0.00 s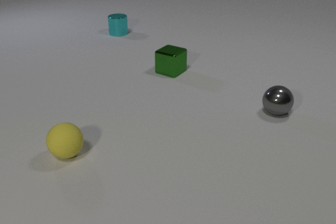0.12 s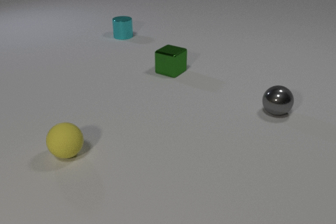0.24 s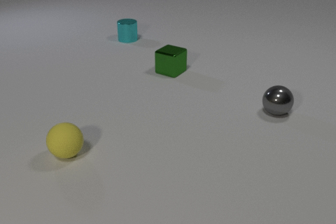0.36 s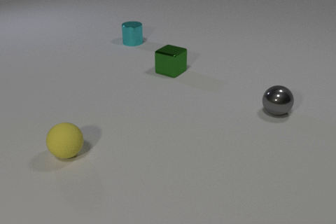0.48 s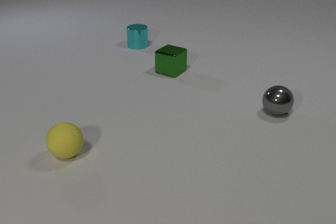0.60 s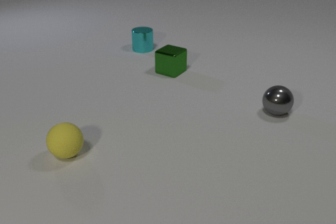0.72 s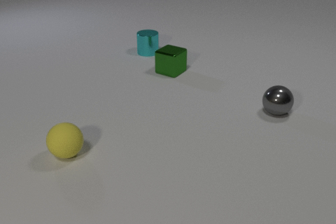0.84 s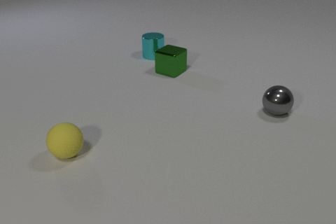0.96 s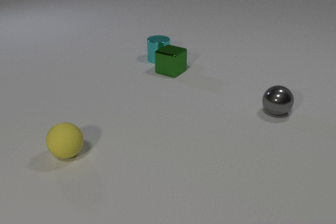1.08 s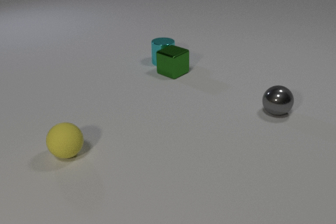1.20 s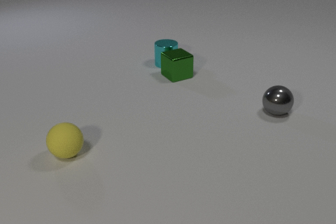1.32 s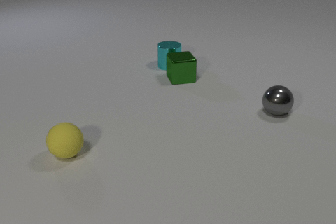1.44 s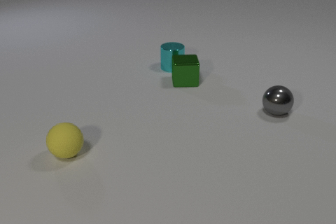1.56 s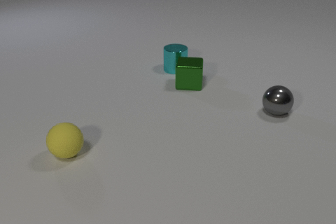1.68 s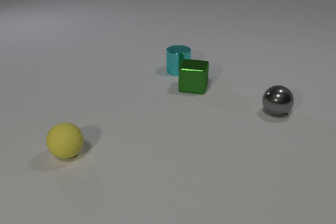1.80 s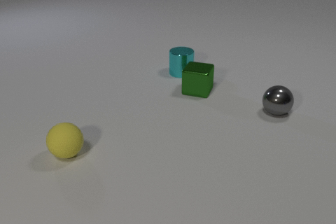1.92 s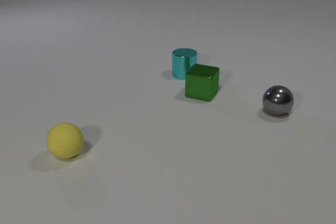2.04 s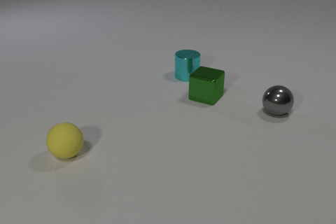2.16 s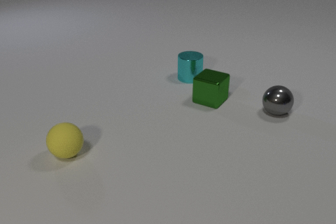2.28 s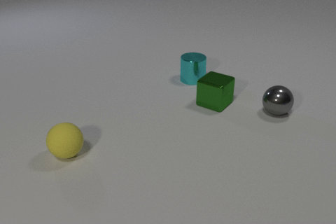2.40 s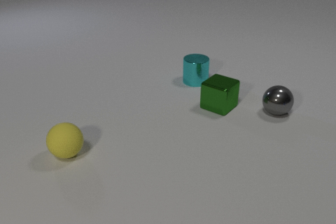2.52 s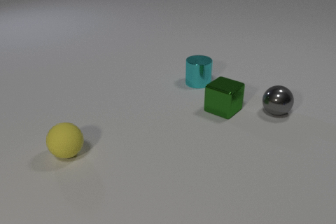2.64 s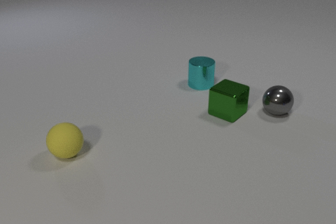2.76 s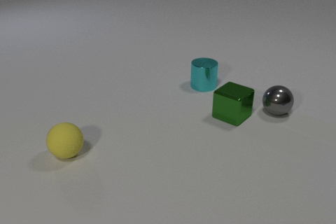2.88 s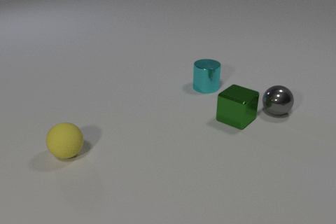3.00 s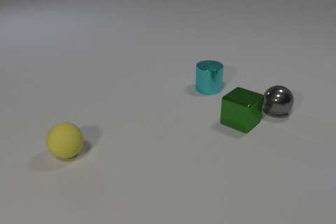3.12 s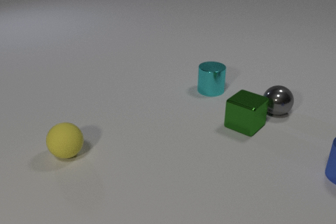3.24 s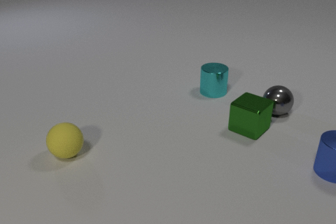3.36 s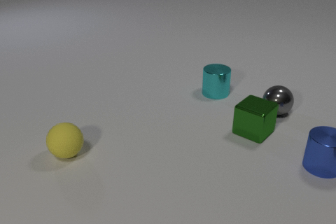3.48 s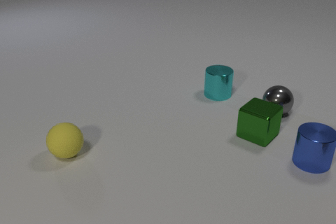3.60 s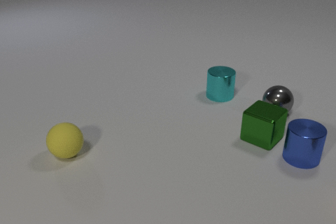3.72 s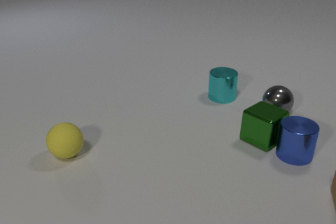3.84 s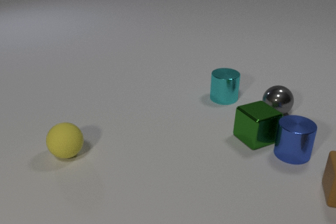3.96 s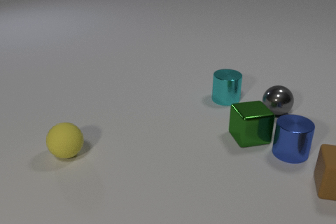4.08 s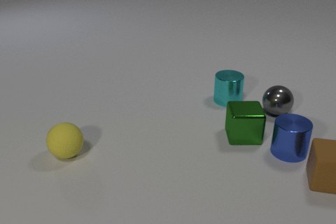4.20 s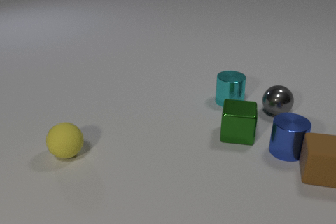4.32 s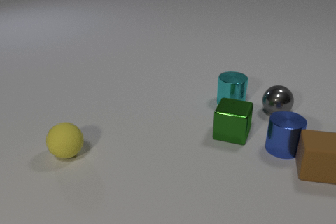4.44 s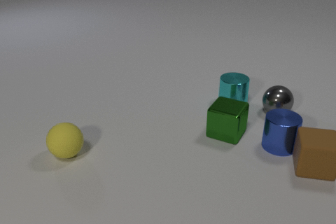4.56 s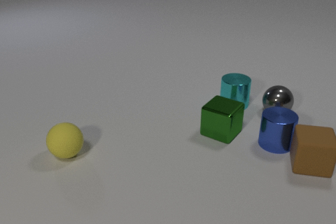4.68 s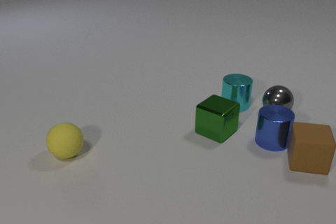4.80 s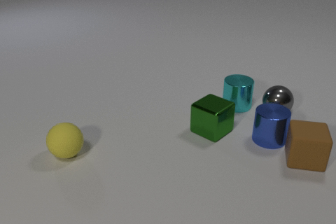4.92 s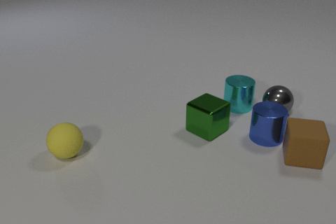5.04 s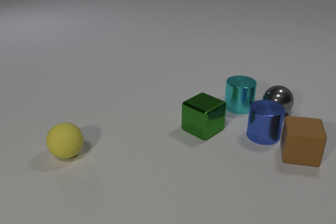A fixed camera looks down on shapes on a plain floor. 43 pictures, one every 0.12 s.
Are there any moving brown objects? yes.
What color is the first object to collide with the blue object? green.
What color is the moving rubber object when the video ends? brown.
0.00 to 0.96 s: The cyan metal cylinder slides toward the camera and to the right.
0.96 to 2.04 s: The cyan metal cylinder slides toward the camera and to the right. The green metal cube slides toward the camera and to the right, spins clockwise seen from above by about 90 degrees, its near face sliding to the left. The cyan metal cylinder and the green metal cube collide.
2.04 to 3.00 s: The cyan metal cylinder slides toward the camera and to the right. The green metal cube slides toward the camera and to the right.
3.00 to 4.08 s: The cyan metal cylinder slides toward the camera and to the right. The green metal cube slides toward the camera, spins clockwise seen from above by about 45 degrees, its near face sliding to the left. The blue metal cylinder comes in at the right edge, slides to the left. The brown rubber cube comes in at the right edge, slides to the left and away from the camera. The green metal cube and the blue metal cylinder collide.
4.08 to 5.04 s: The cyan metal cylinder slides toward the camera and to the right. The green metal cube slides to the left, spins so that its near face slides to the left, clockwise seen from above. The blue metal cylinder slides to the left and away from the camera. The brown rubber cube slides away from the camera and to the left. The blue metal cylinder and the brown rubber cube collide.
